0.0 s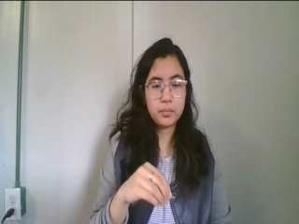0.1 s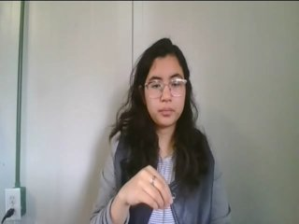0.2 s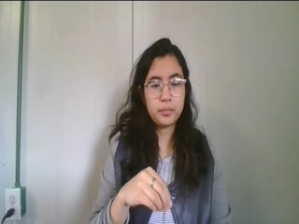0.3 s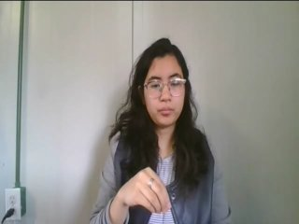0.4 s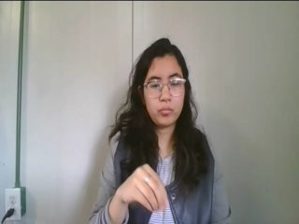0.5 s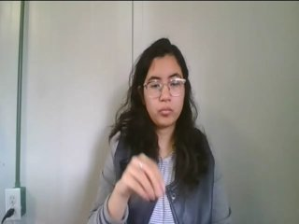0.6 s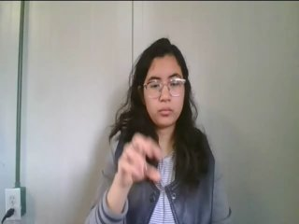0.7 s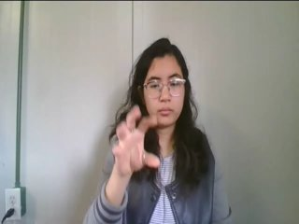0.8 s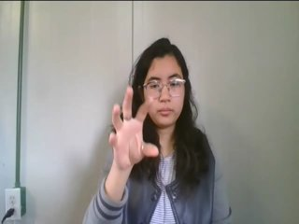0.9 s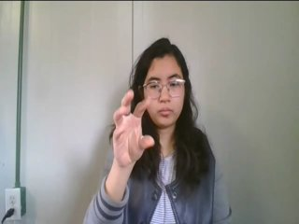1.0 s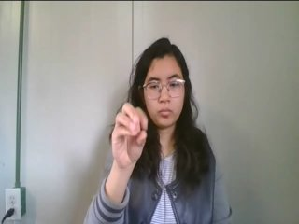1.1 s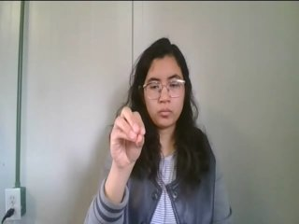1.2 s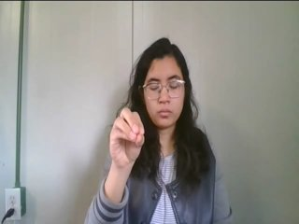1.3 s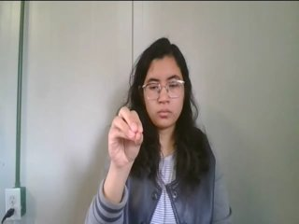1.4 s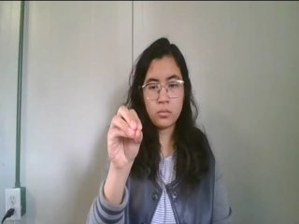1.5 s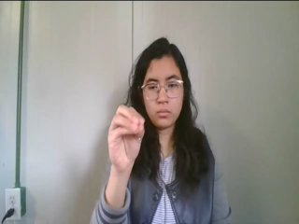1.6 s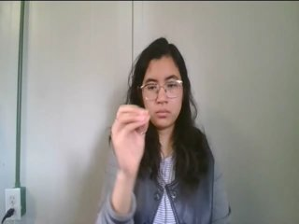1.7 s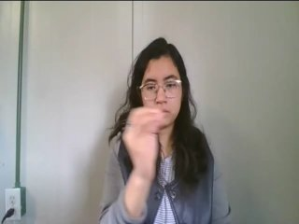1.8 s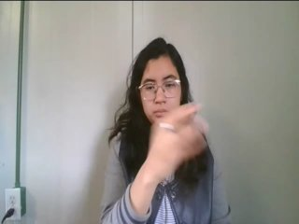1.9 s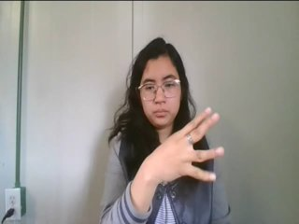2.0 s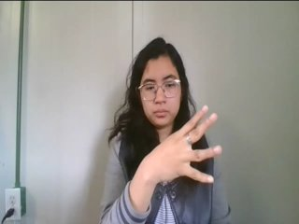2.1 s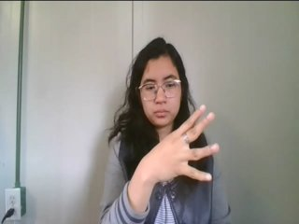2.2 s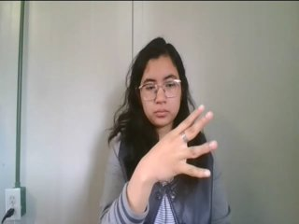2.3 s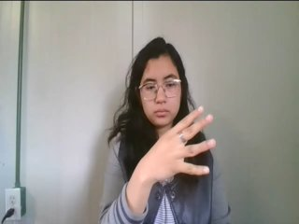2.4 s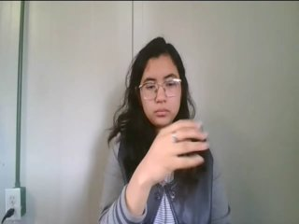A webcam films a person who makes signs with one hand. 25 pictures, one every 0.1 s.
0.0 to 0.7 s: Non-gesture.
0.8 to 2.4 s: On the screen the hand sweeps to the right. The name of the sign: Throw left.
